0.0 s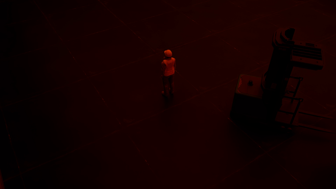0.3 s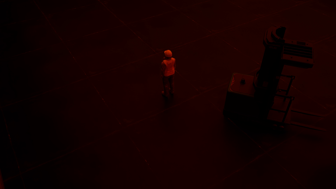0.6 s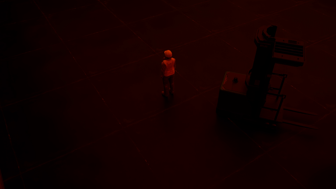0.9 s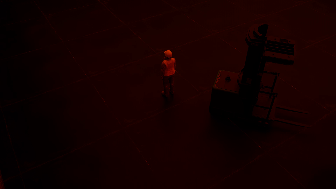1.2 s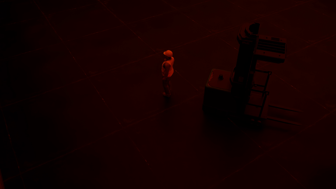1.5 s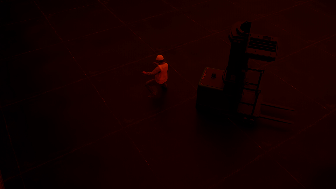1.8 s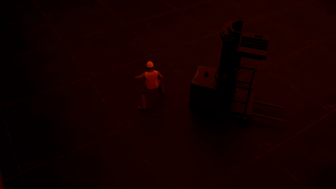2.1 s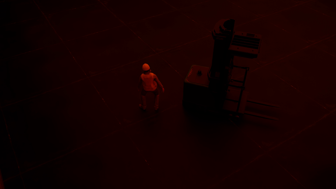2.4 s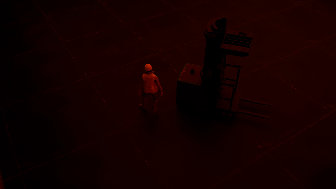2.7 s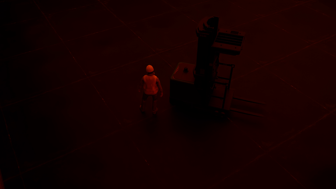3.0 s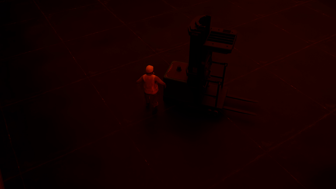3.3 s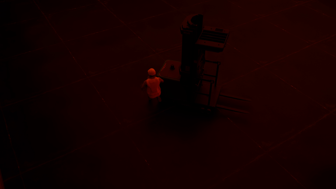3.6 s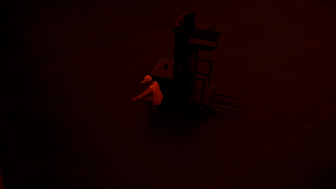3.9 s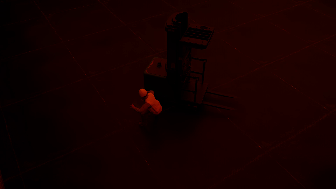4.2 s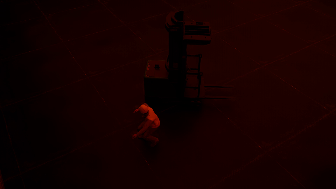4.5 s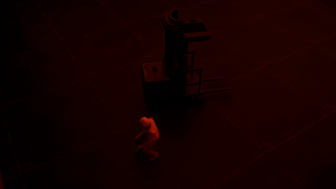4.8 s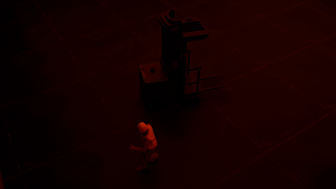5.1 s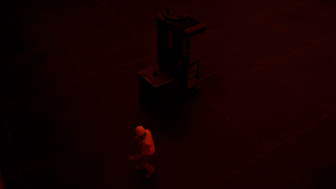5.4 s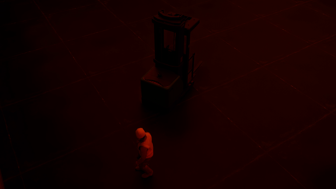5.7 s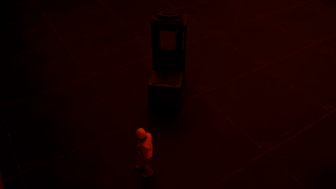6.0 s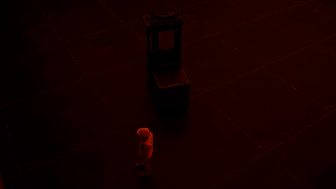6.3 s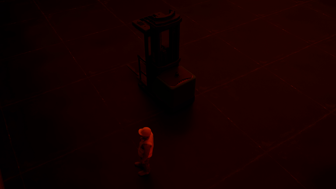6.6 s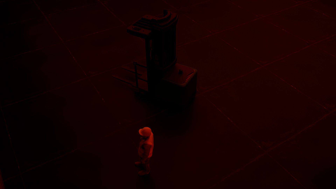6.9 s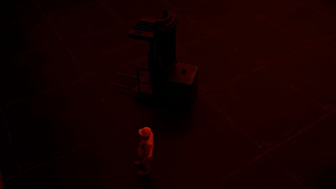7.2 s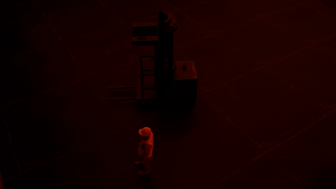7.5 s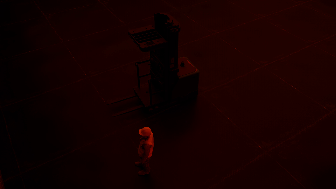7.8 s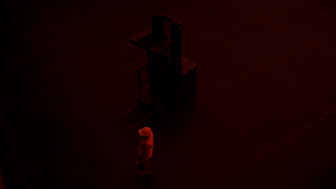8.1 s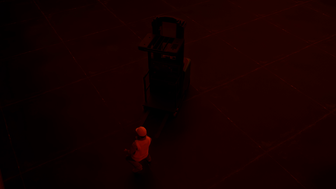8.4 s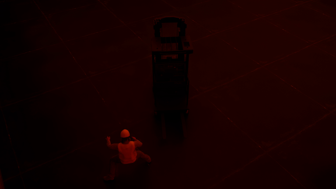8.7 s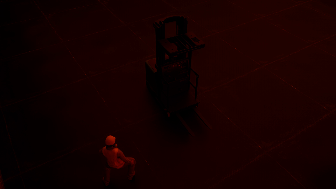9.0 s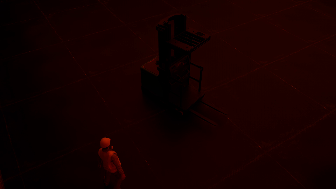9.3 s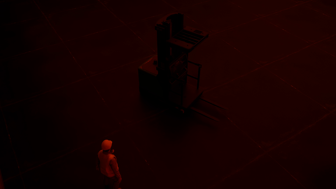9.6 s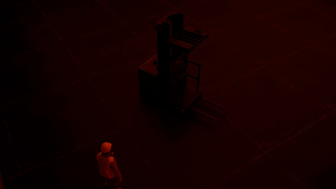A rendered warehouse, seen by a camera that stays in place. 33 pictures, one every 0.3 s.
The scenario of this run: Near miss between a forklift and a person.
